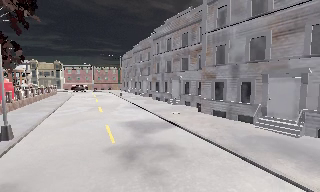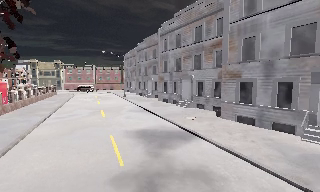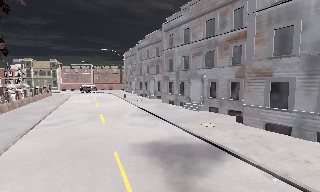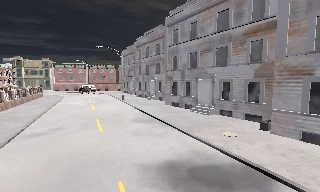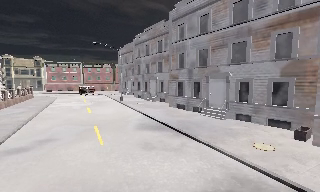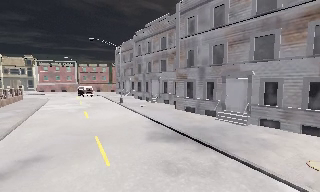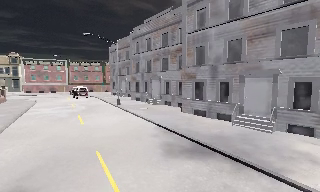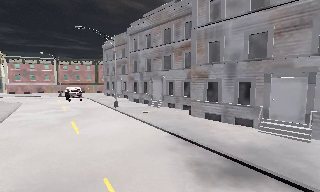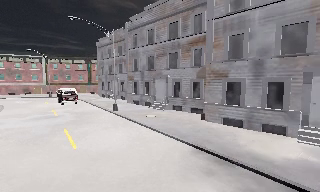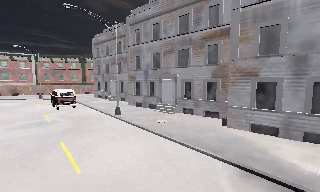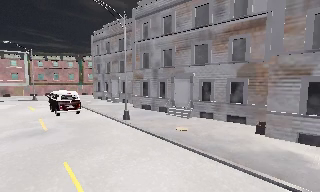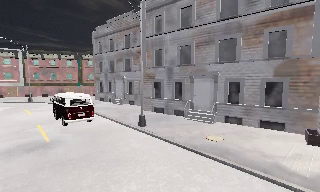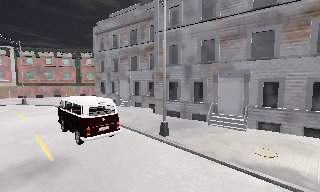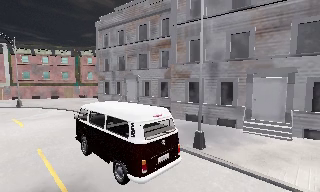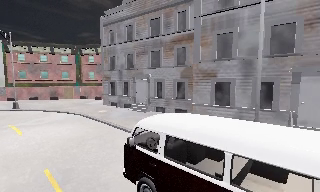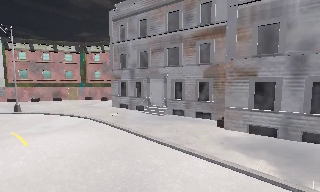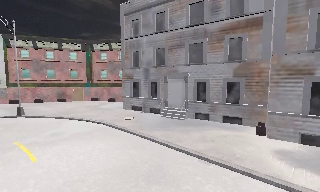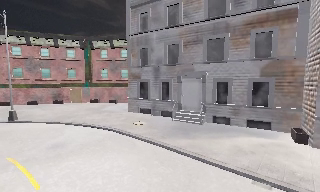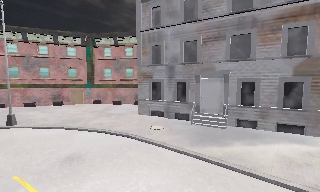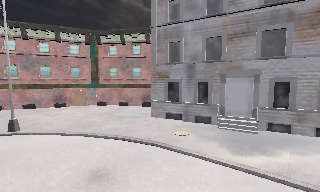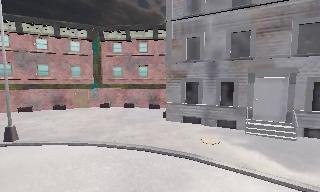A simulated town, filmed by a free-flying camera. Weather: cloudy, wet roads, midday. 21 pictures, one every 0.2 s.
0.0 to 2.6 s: The camera pans to its right, which is clockwise from overhead, by about 20 degrees. It travels forward and to its left, about 25 m, so what stands in front looms larger.
2.6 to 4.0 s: The camera travels to its left and forward, about 14 m, so close, fixed things drift to the right.
The film runs backward here.
